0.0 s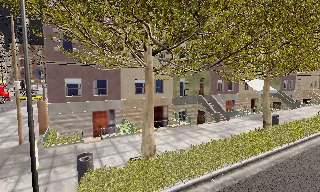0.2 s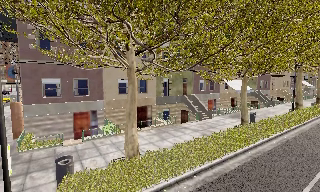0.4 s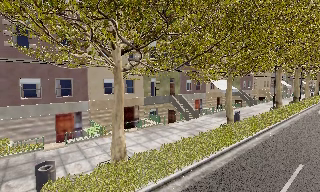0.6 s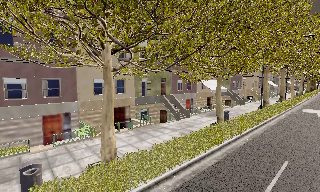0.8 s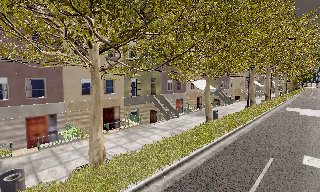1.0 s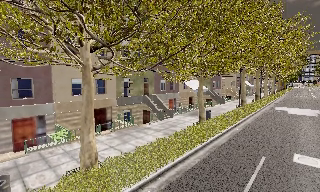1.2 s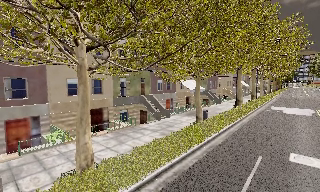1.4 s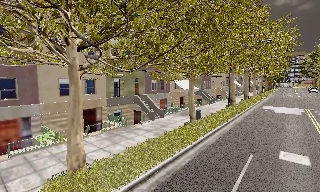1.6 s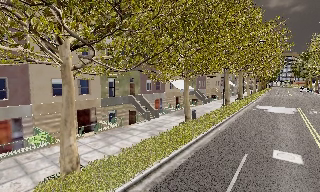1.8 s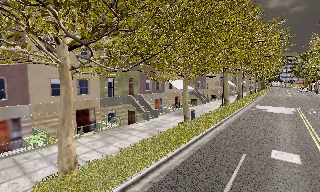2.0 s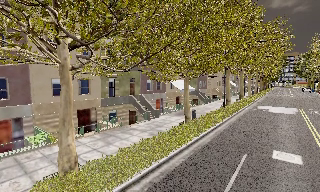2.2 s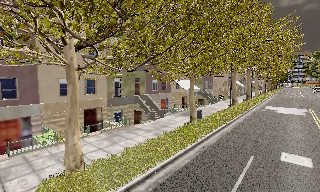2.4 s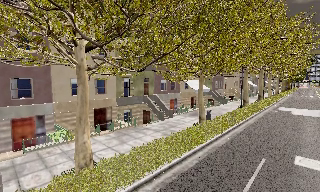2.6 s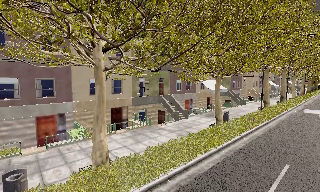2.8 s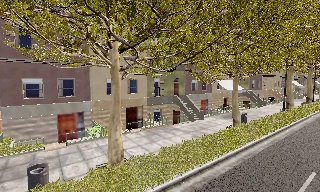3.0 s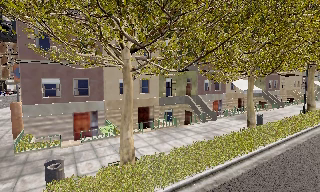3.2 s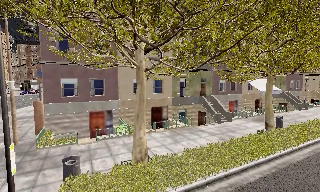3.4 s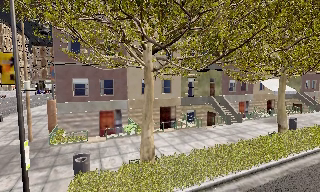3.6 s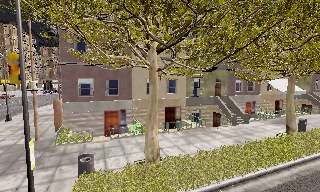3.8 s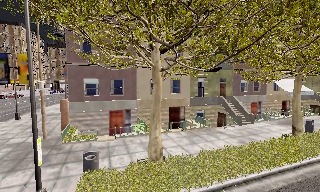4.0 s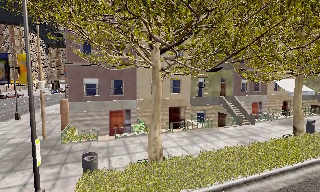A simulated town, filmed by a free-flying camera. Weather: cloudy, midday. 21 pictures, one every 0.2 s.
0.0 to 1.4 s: The camera pans to its right, which is clockwise from overhead, by about 20 degrees.
1.4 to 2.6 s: The camera shifts only a little, or ends up much as it began.
2.6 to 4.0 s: The camera pans to its left, which is counterclockwise from overhead, by about 20 degrees.
The film runs backward here.
